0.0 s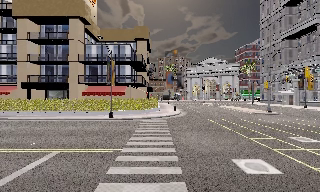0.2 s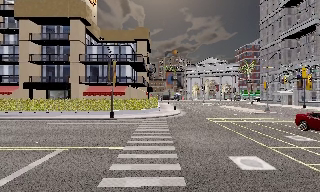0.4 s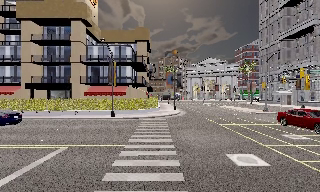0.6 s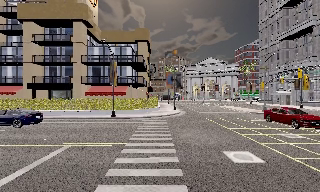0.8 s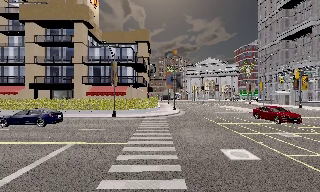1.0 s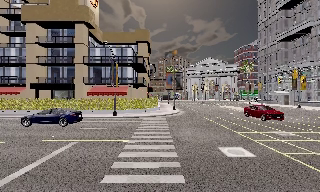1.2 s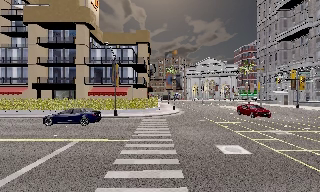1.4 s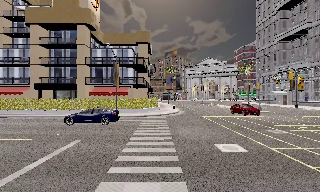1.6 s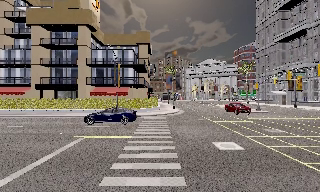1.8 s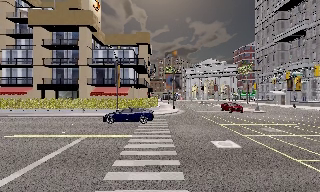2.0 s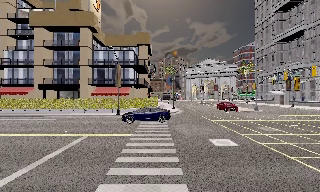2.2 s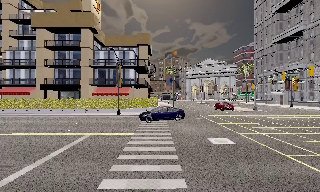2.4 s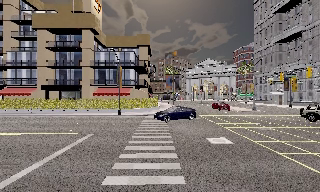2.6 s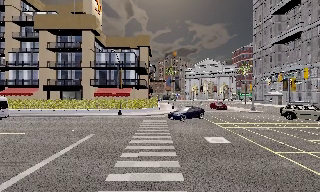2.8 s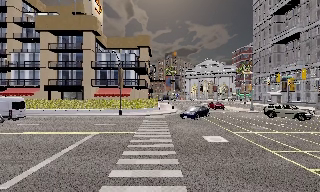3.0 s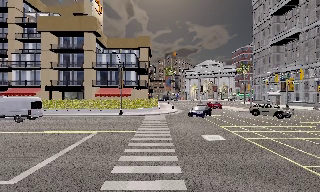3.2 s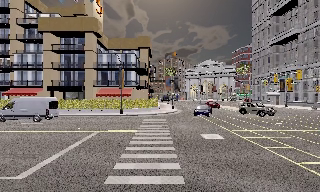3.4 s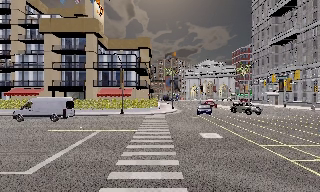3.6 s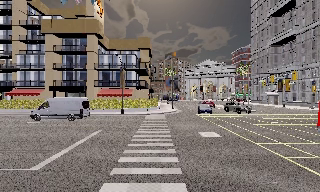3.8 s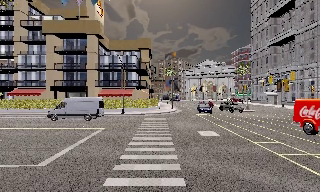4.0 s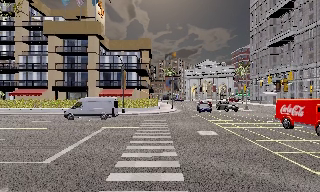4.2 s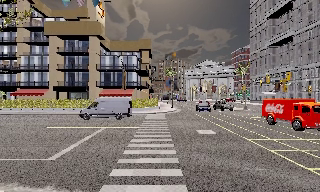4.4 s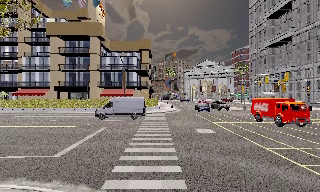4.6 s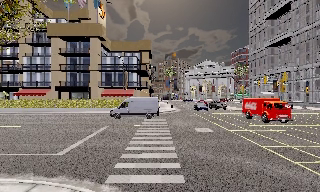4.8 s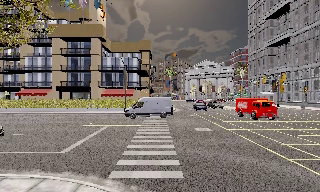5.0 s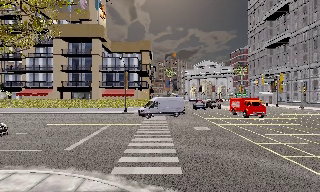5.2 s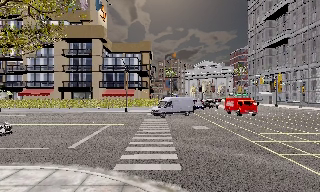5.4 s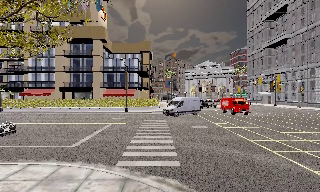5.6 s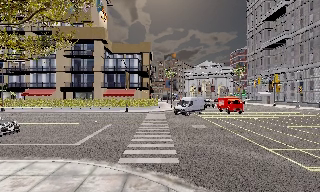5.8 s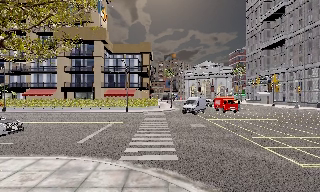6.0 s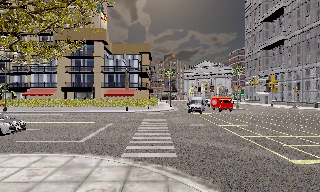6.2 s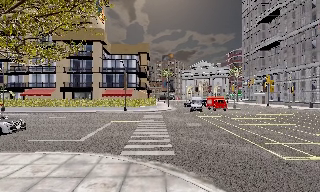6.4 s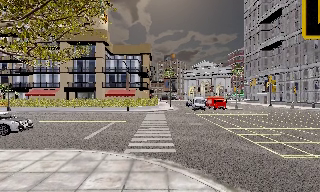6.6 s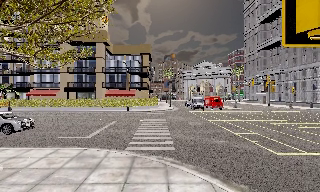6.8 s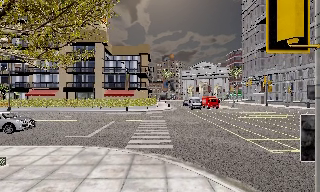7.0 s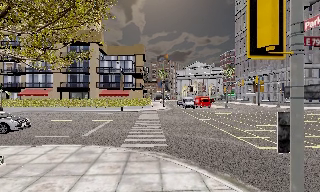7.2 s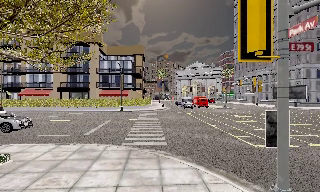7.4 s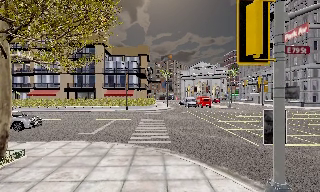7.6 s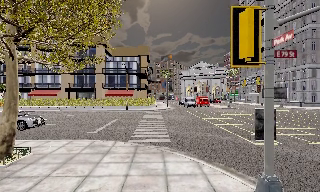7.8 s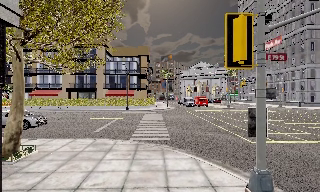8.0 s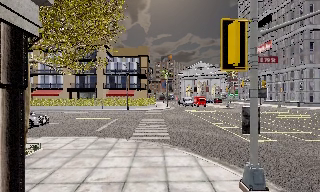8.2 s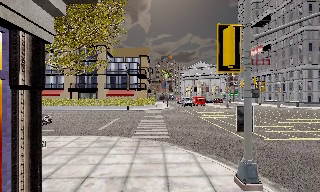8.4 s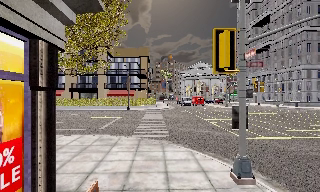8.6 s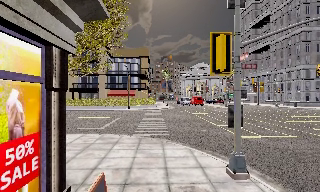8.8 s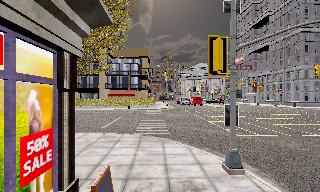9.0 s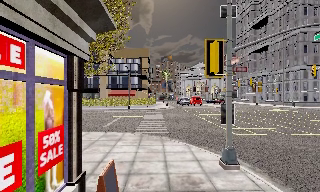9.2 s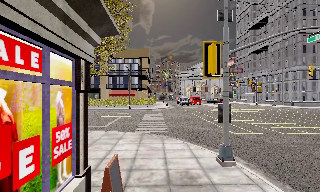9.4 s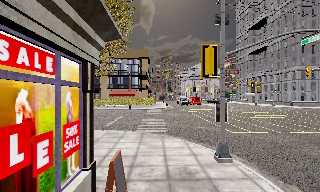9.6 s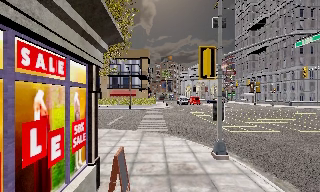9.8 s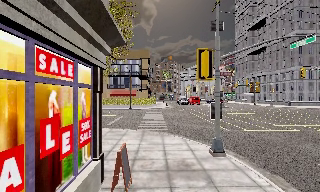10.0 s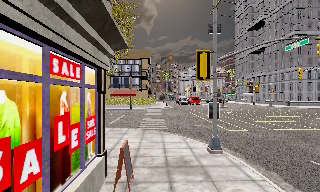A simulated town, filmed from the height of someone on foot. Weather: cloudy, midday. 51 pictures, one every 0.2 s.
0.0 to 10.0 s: The camera travels backward, about 15 m, so what stands in front gets smaller.
The film runs backward here.
